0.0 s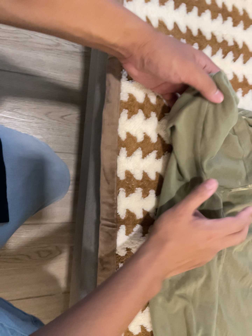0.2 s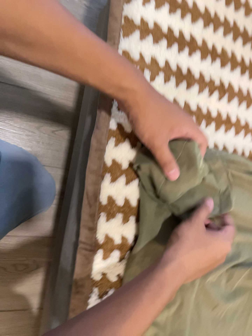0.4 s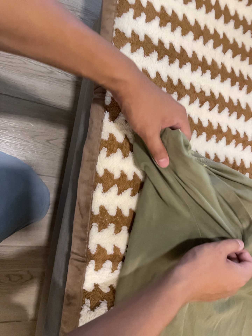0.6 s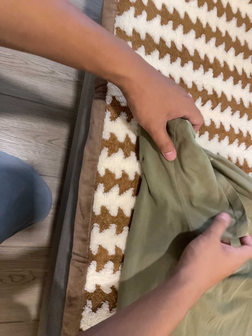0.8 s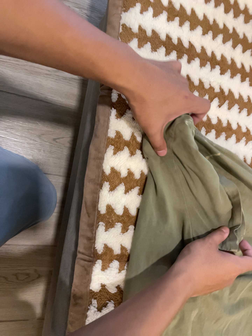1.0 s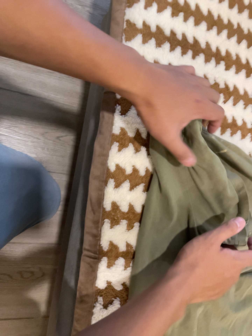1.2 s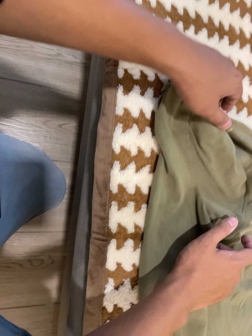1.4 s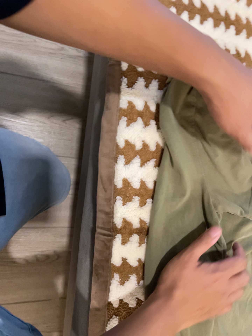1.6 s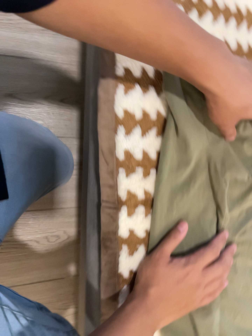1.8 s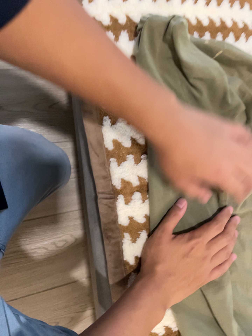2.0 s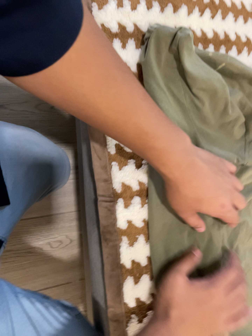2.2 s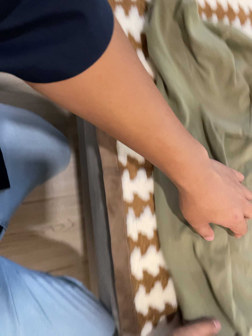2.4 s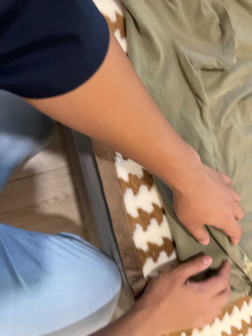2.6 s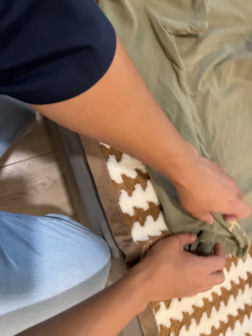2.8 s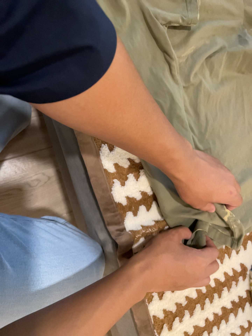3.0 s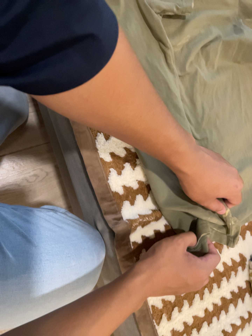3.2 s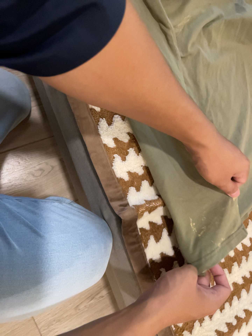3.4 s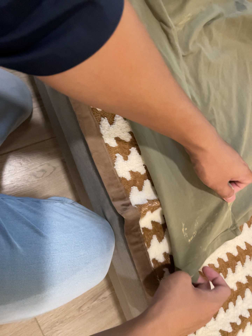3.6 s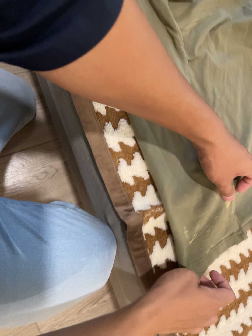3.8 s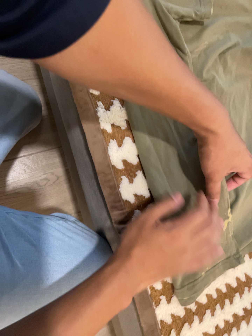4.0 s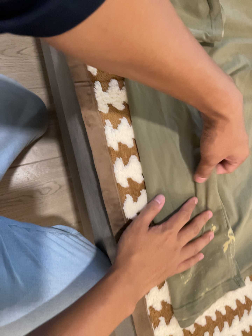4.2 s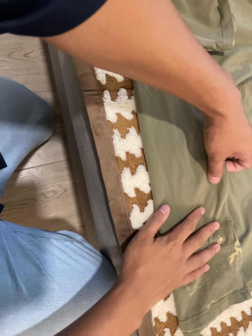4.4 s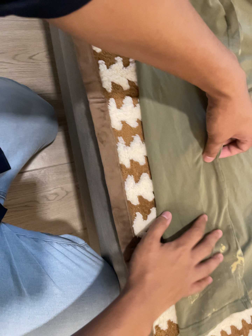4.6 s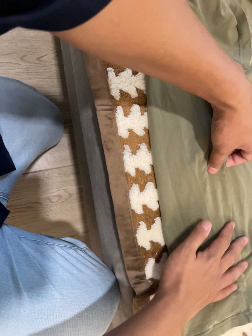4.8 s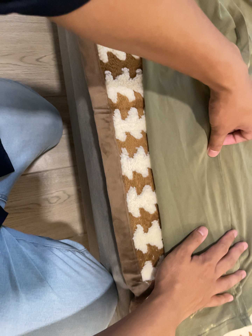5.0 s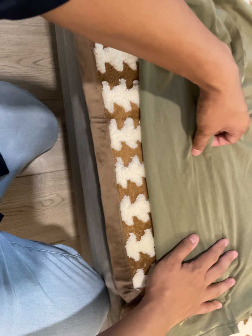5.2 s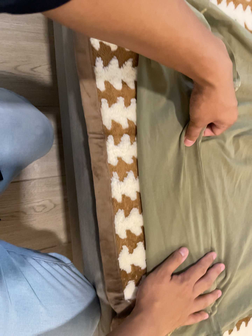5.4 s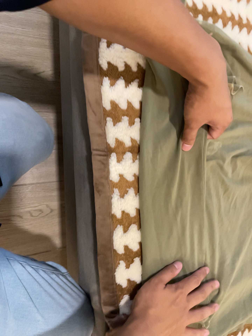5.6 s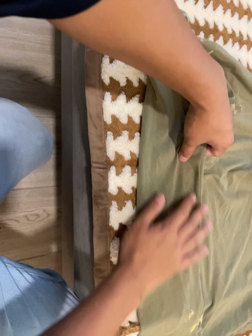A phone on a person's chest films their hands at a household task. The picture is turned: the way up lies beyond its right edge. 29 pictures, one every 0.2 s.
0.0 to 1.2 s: The camera shifts only a little, or ends up much as it began.
1.2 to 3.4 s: The camera travels toward the bottom of its view, about 24 cm, so close, fixed things drift upward. Its aim tips toward the bottom of its view by about 10 degrees, and the scene shifts upward. It rolls about its line of sight by about 25 degrees, and the scene rotates counterclockwise.
3.4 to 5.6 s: The camera travels toward the top of its view, about 18 cm, so close, fixed things drift downward. It rolls about its line of sight by about 20 degrees, and the scene rotates clockwise.
The film runs forward here.
